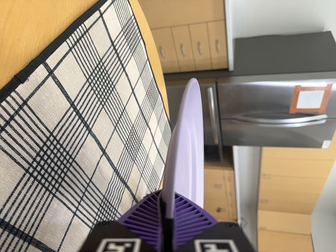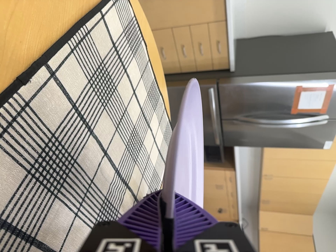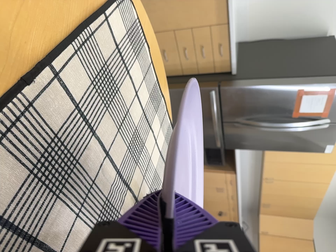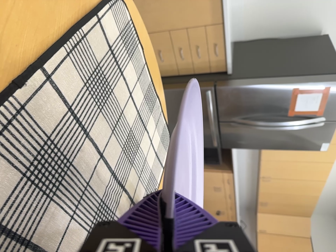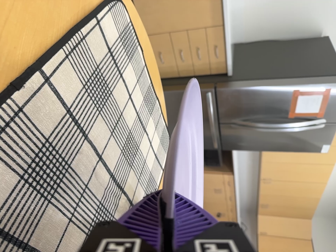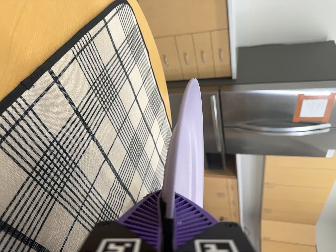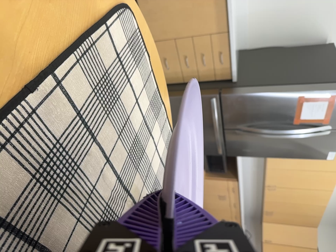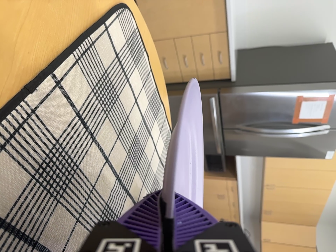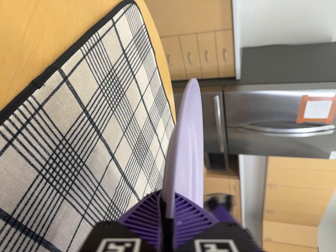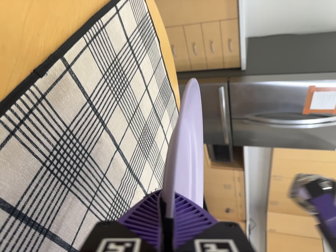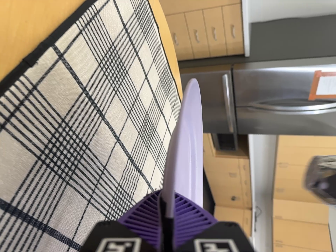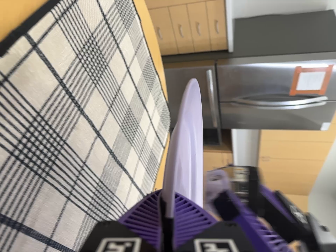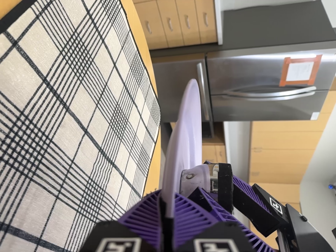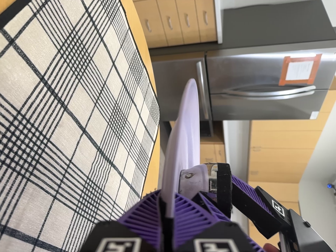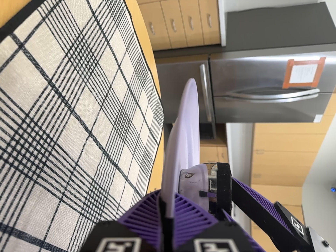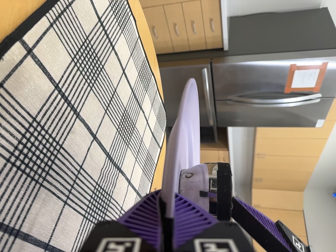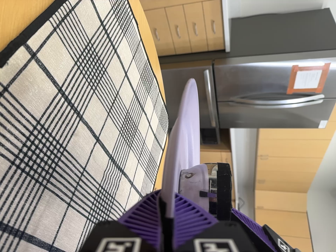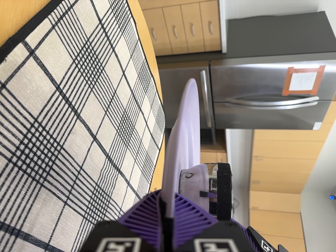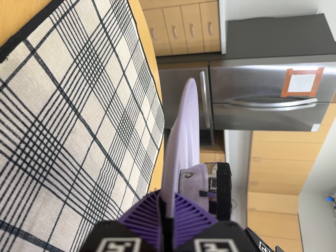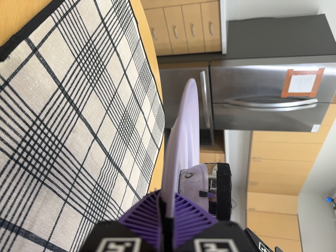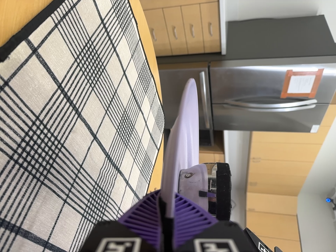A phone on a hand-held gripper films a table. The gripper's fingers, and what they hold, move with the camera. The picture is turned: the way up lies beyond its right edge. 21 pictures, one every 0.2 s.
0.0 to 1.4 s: The camera shifts only a little, or ends up much as it began.
1.4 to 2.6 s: The camera travels forward, about 4 cm, so what stands in front looms larger.
2.6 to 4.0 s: The camera shifts only a little, or ends up much as it began.
The film runs backward here.
